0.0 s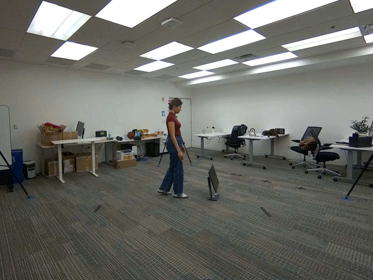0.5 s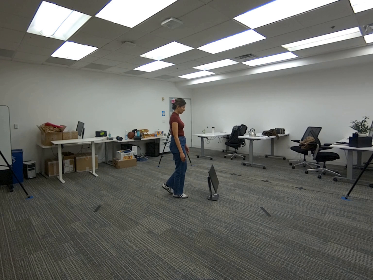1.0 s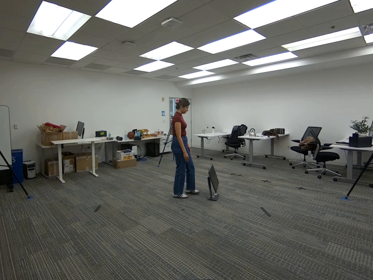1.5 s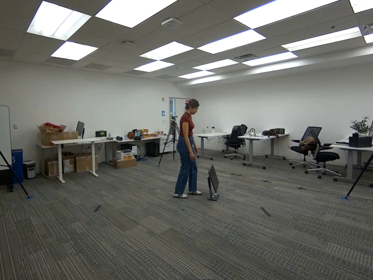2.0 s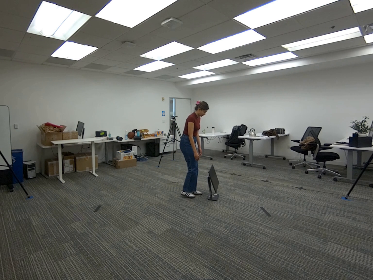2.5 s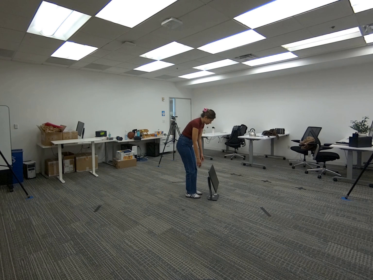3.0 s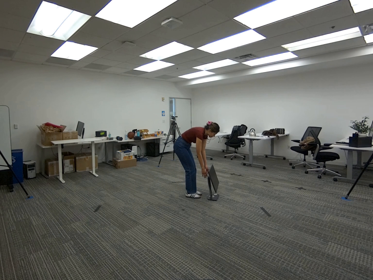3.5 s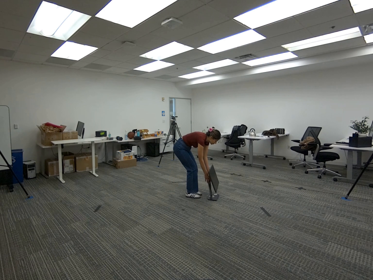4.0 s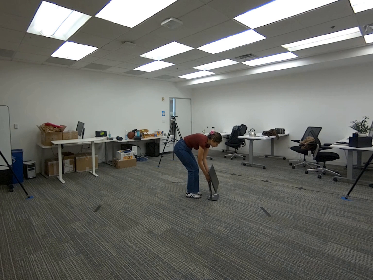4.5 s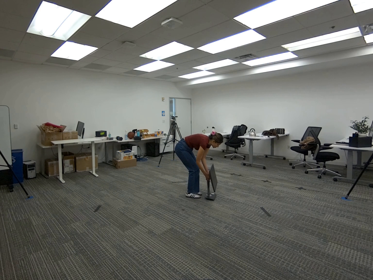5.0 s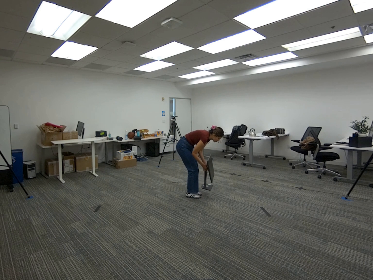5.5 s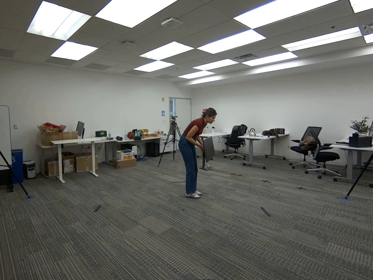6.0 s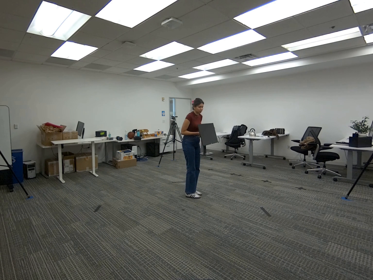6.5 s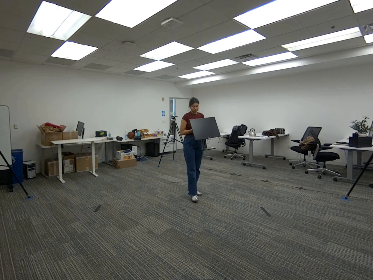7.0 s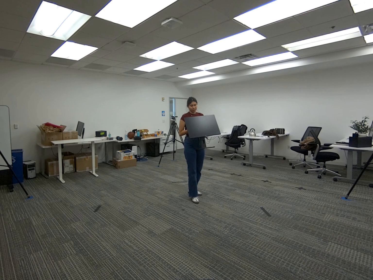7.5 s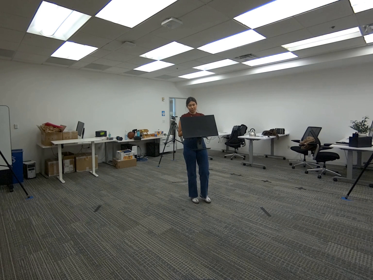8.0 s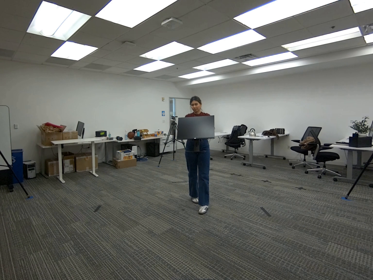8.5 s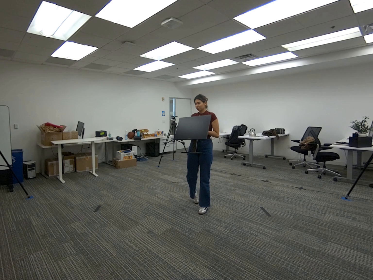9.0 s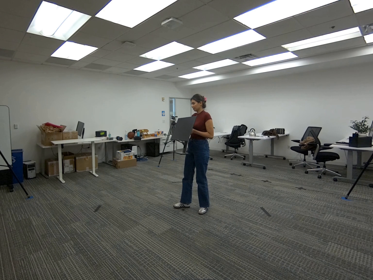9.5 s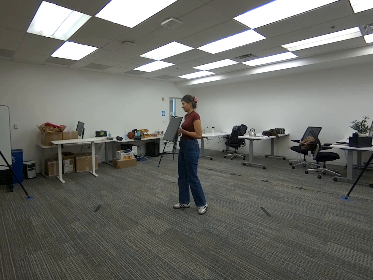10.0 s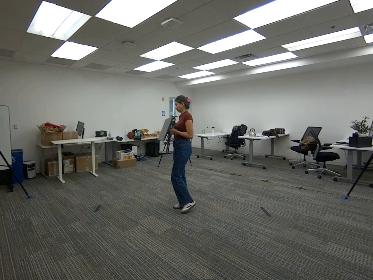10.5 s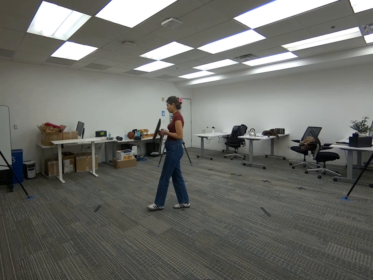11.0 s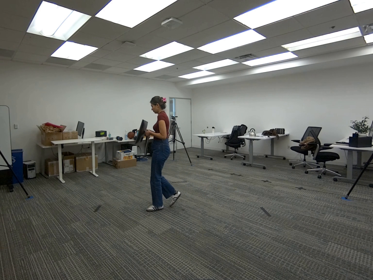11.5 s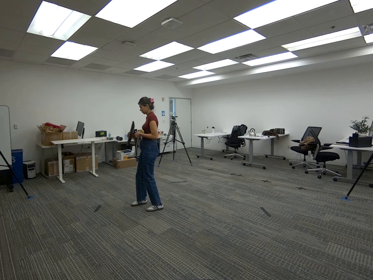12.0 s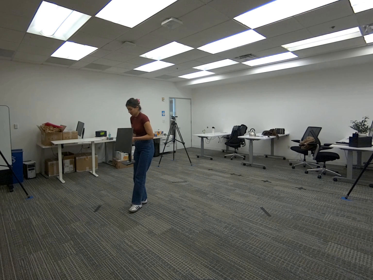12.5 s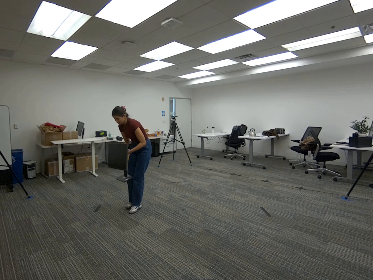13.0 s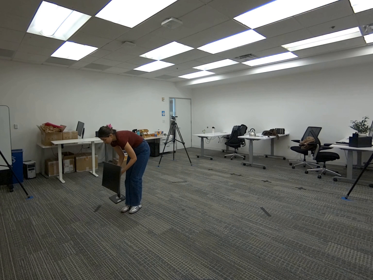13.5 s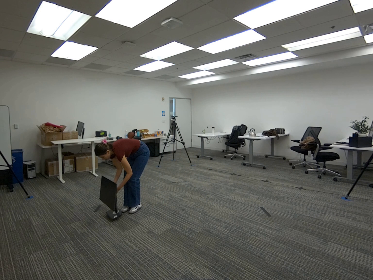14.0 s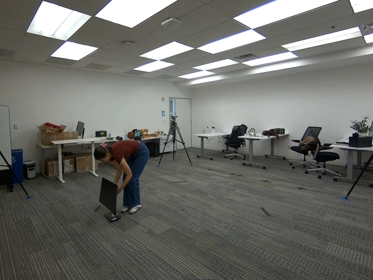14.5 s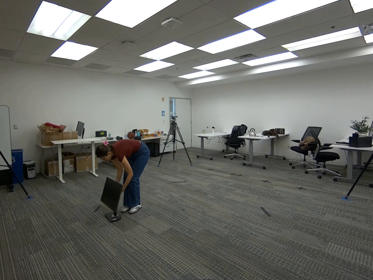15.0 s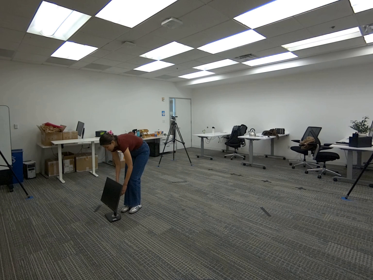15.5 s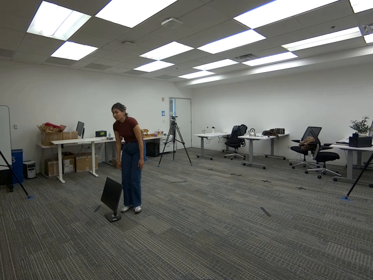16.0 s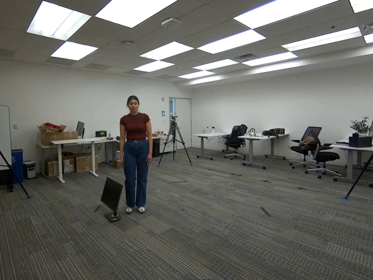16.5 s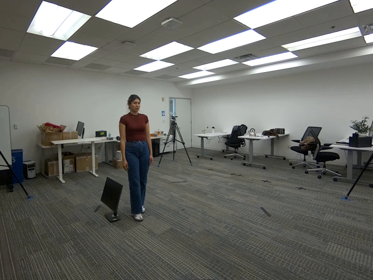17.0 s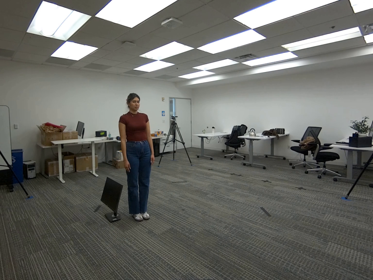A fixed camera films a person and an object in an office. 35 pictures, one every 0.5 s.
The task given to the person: Walk over to the monitor on the ground and lift the monitor and place back on the ground.
